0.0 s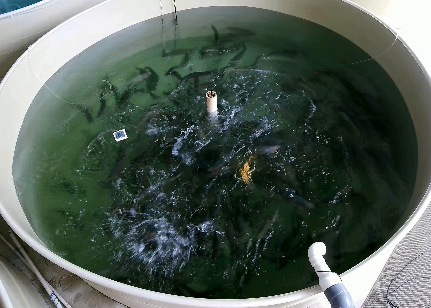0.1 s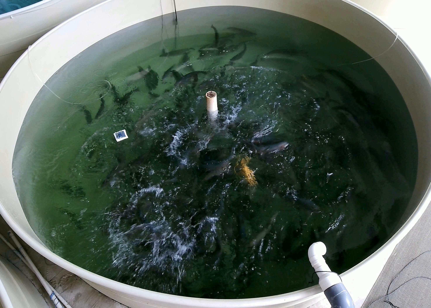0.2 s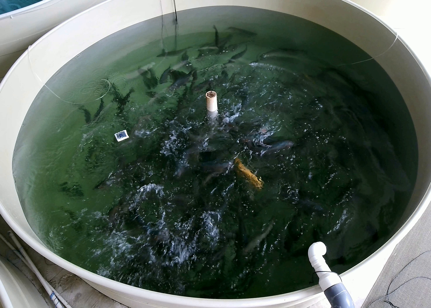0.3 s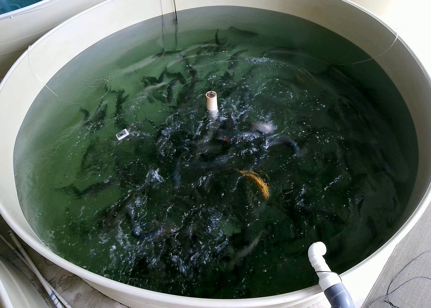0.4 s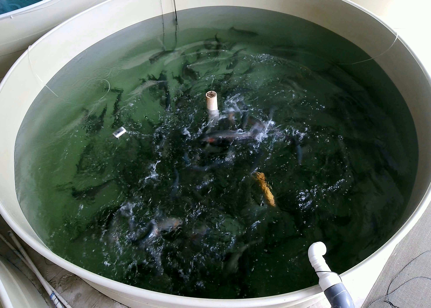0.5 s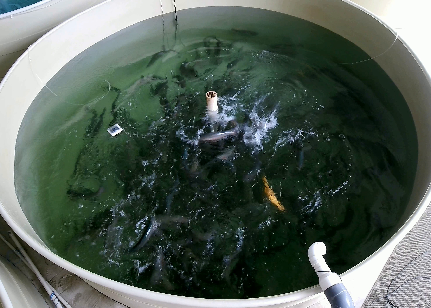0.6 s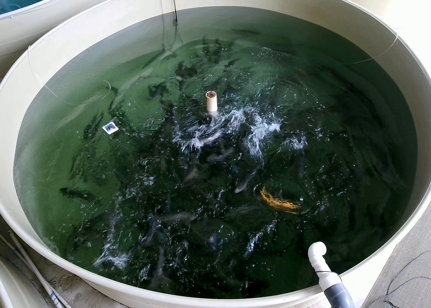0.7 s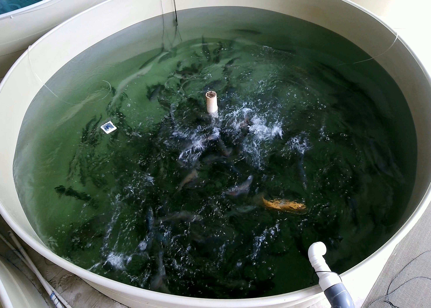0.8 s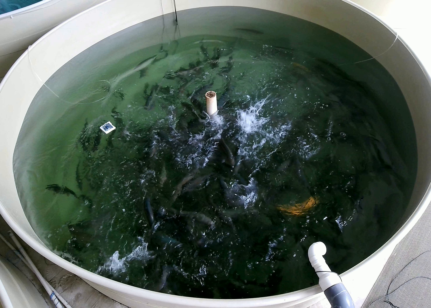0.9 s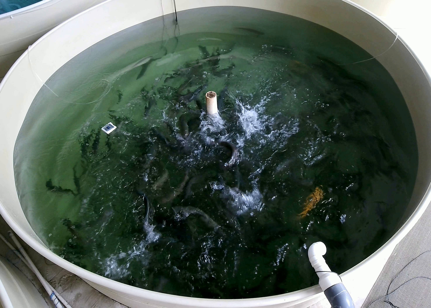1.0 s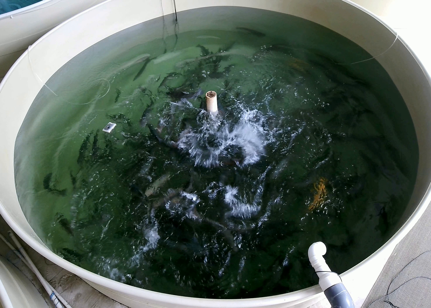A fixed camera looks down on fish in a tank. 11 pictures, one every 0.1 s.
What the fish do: Strong feeding.
